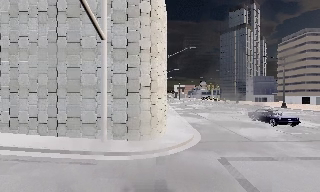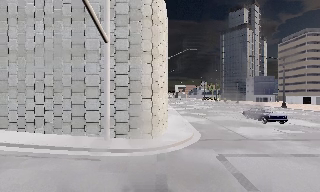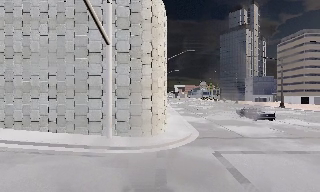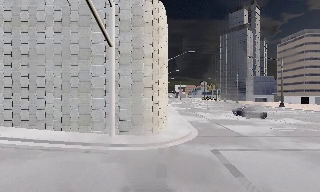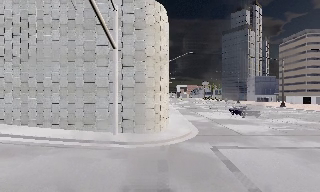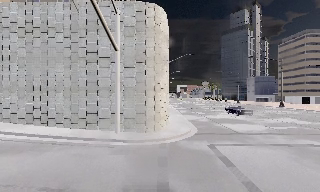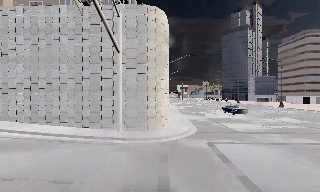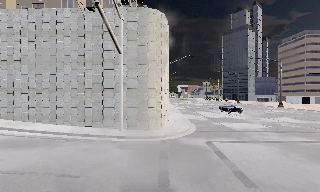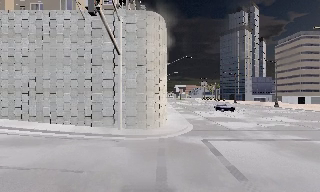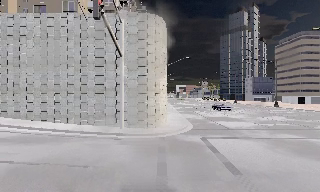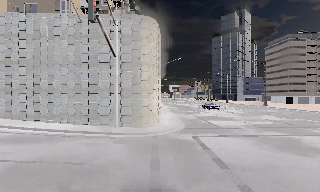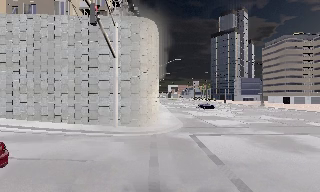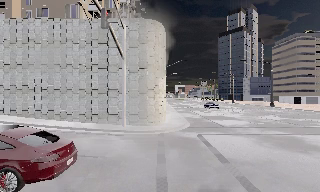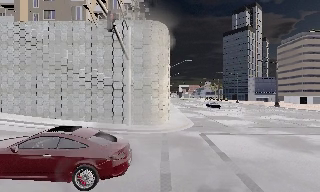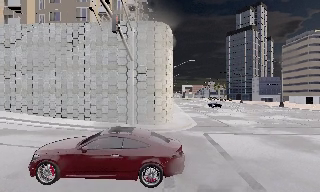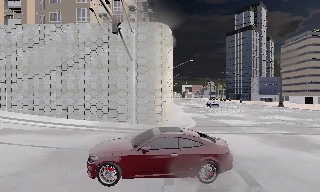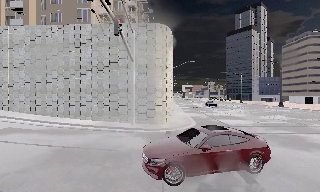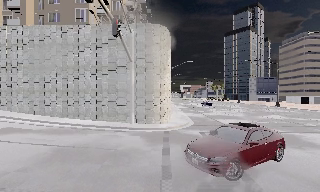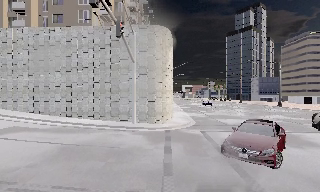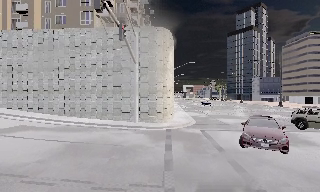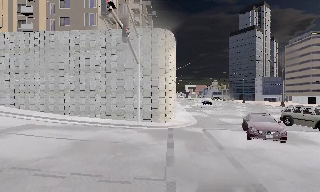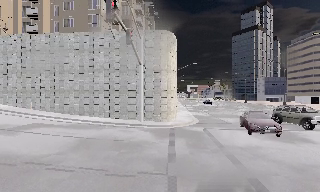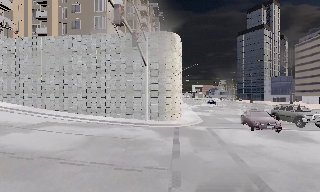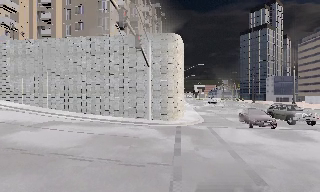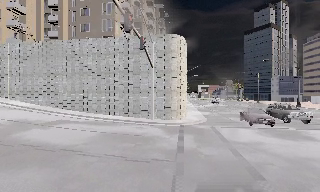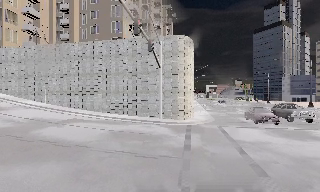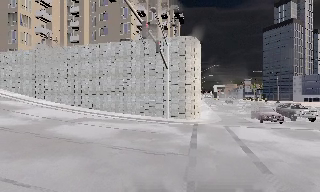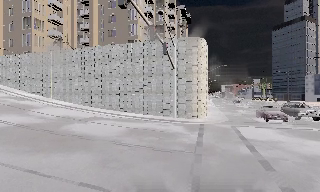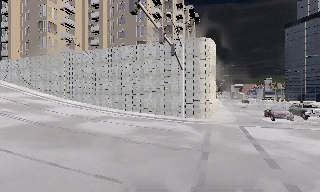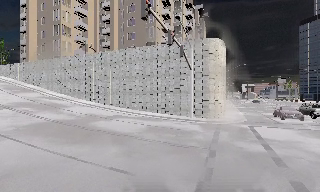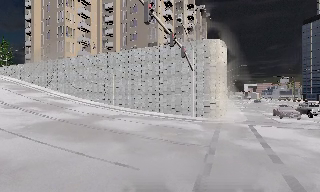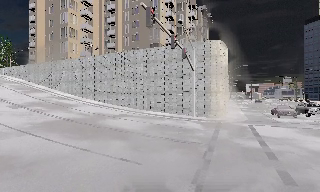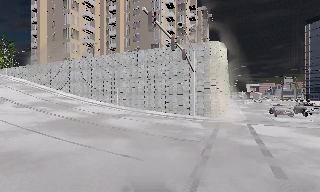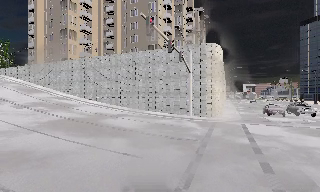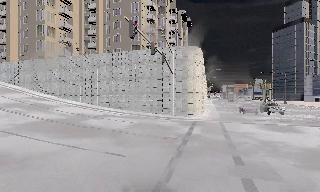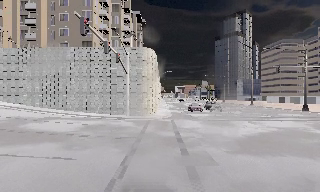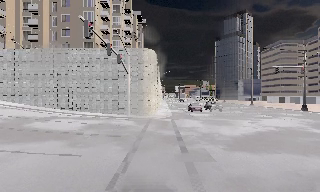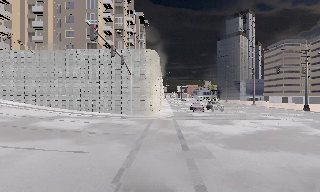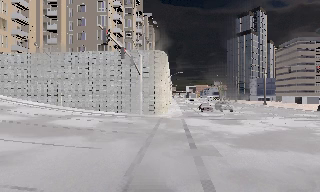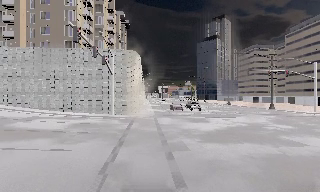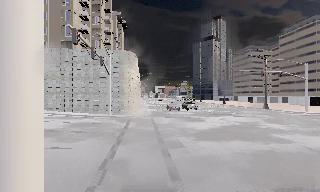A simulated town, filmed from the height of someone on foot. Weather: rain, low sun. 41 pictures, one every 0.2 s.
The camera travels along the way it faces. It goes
backward.
0.0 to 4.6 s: The camera travels backward, about 7 m, so what stands in front gets smaller.
4.6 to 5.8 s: The camera pans to its left, which is counterclockwise from overhead, by about 15 degrees. It travels backward, about 2 m, so what stands in front gets smaller.
5.8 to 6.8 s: The camera travels backward, about 2 m, so what stands in front gets smaller.
6.8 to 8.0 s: The scene slides to the left, as the camera pans about 25 degrees to its right. It travels backward, about 2 m, so what stands in front gets smaller.
The film runs backward here.
